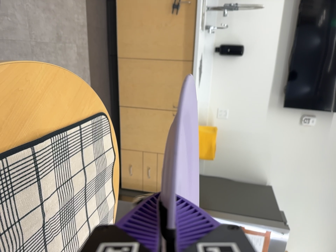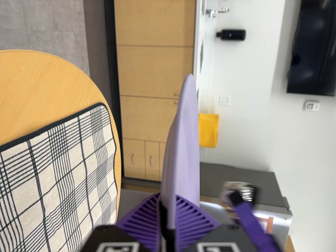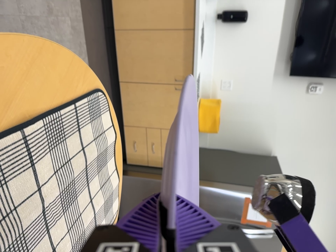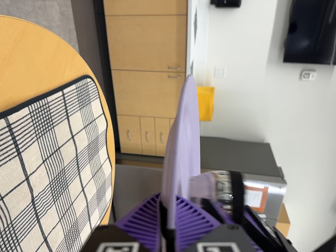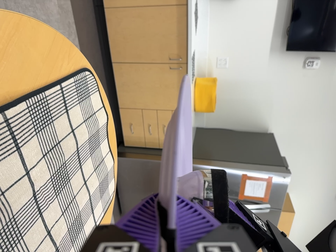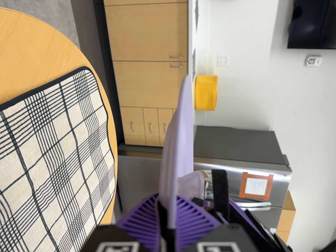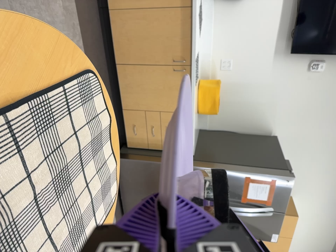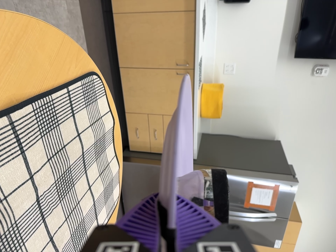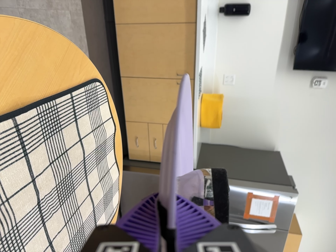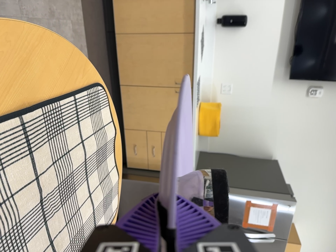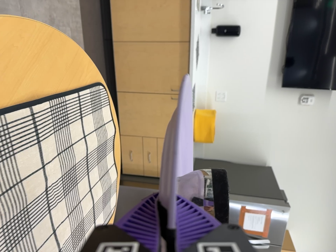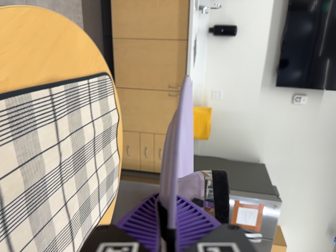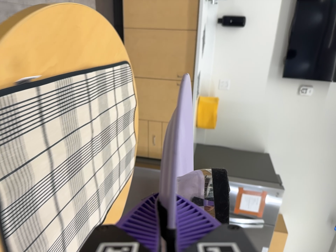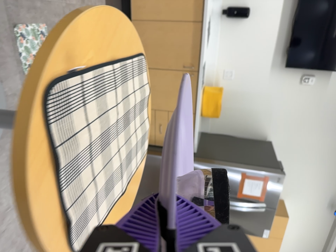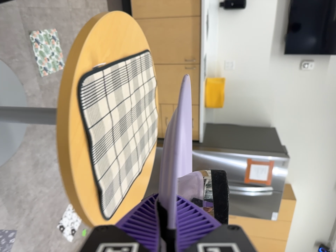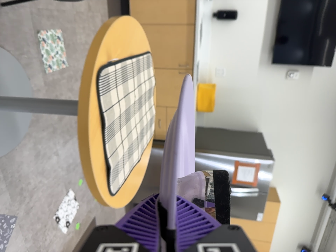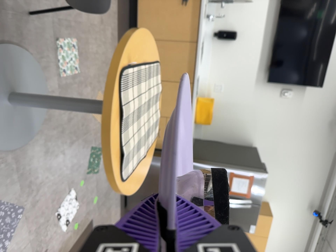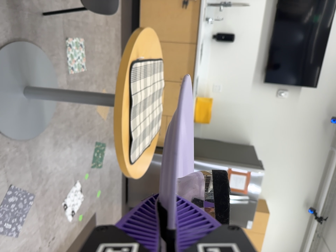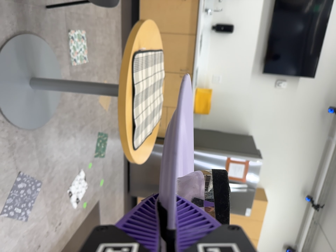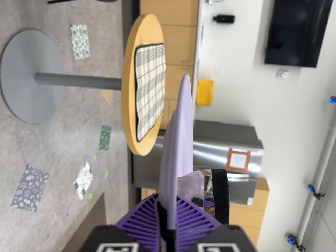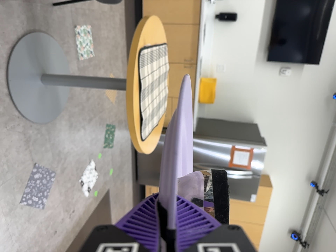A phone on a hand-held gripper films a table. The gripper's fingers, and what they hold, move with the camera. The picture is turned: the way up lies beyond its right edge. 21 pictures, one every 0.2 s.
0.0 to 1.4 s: The camera travels forward, about 7 cm, so what stands in front looms larger. Its aim tips toward the bottom of its view by about 10 degrees, and the scene shifts upward.
1.4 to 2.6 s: The camera travels backward and toward the bottom of its view, about 36 cm, so what stands in front gets smaller.
2.6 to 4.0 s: The camera travels backward, about 70 cm, so what stands in front gets smaller.
The film runs backward here.
